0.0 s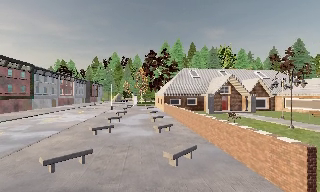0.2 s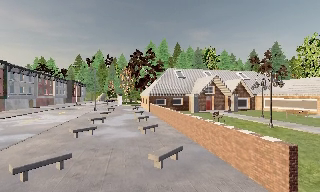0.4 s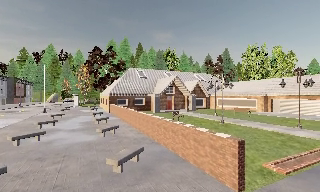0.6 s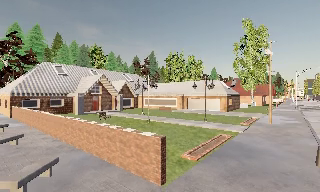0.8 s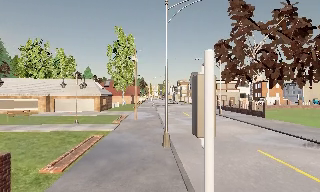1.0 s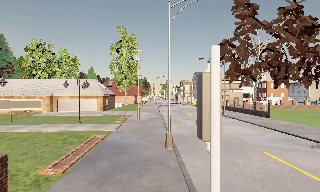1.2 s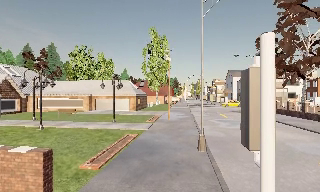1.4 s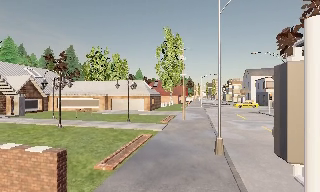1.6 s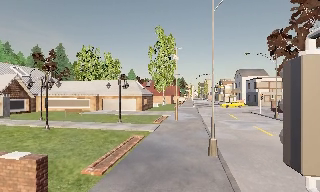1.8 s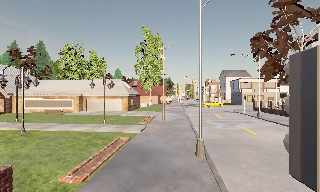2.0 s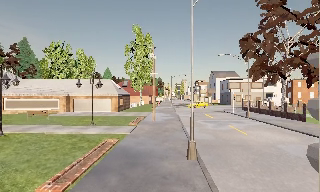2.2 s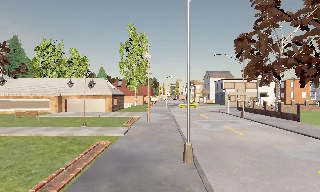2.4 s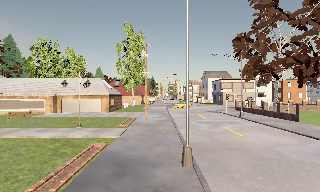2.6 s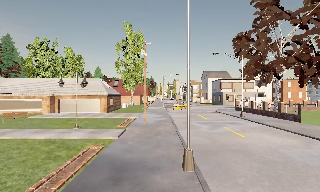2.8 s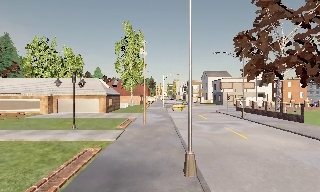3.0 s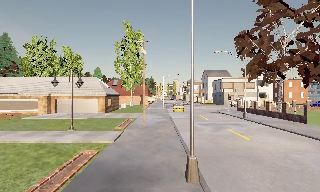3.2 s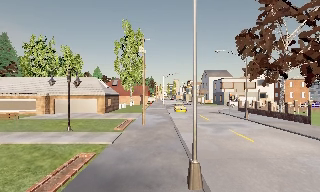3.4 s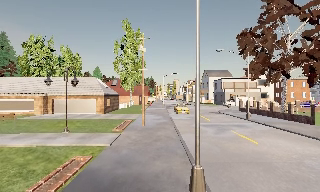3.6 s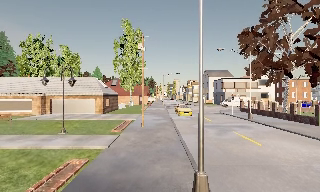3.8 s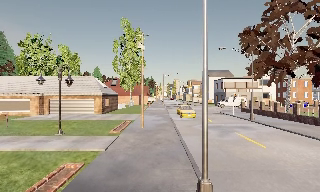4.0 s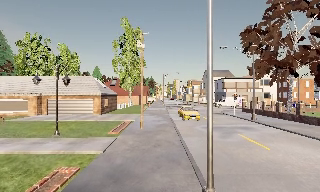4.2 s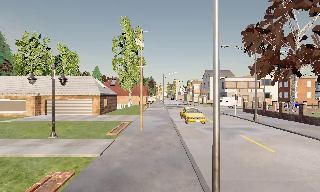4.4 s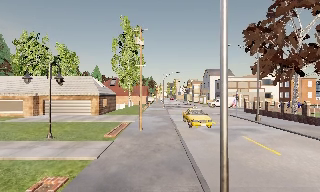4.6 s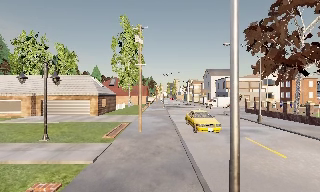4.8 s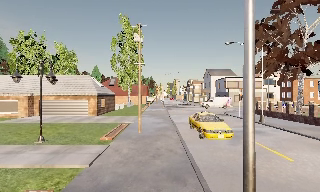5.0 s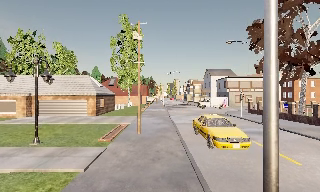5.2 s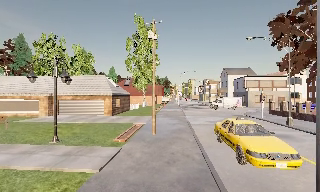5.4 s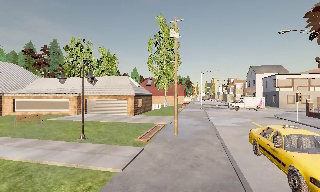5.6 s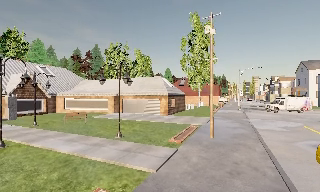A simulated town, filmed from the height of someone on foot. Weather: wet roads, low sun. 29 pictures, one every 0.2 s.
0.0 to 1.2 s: The camera pans to its right, which is clockwise from overhead, by about 75 degrees. It travels forward, about 1 m.
1.2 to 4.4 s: The camera travels forward, about 5 m, so what stands in front looms larger.
4.4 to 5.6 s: The camera swings to its left by about 25 degrees, and the scene slides to the right. It travels forward, about 1.5 m, so what stands in front looms larger.
The film runs forward here.
